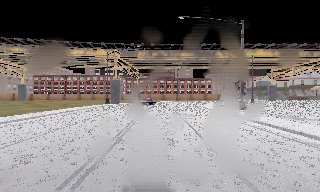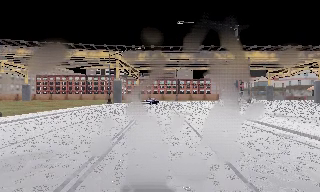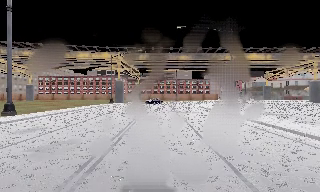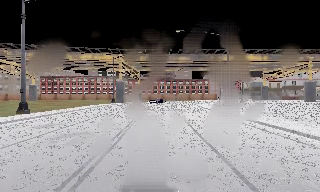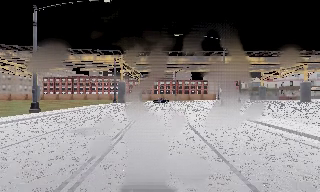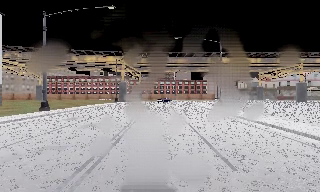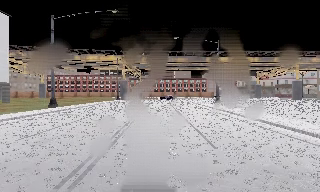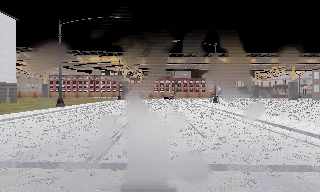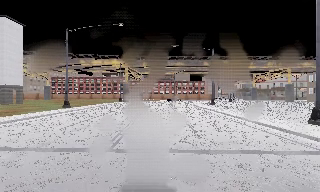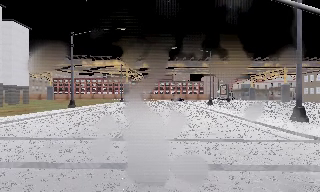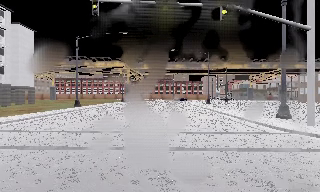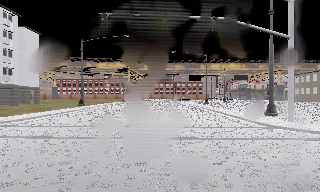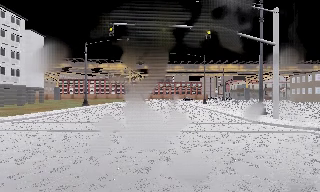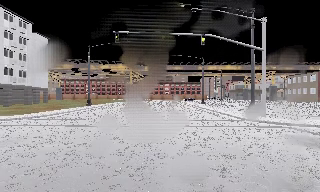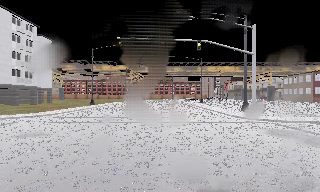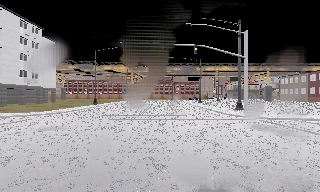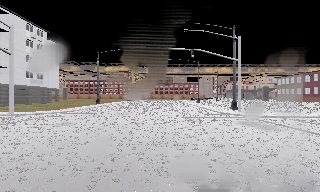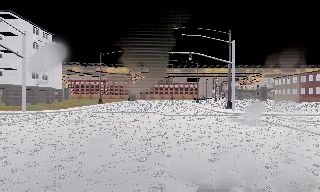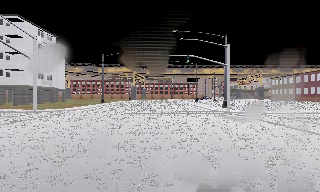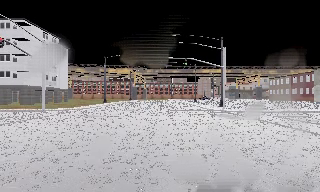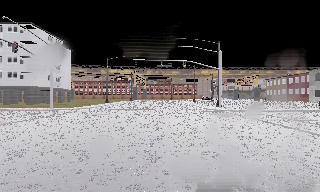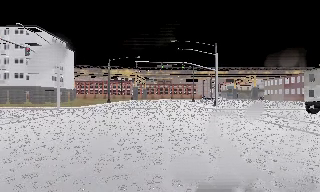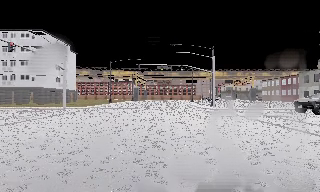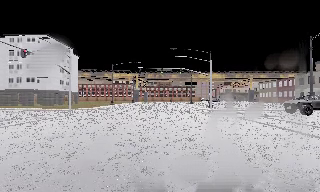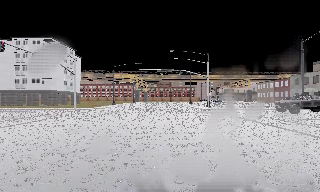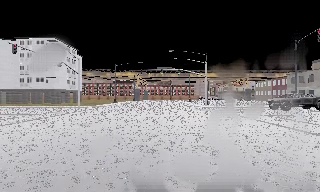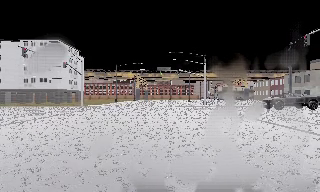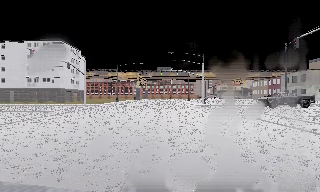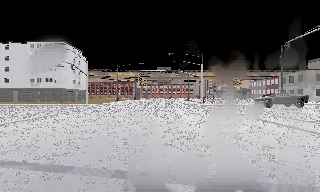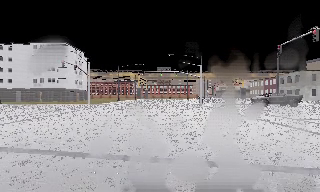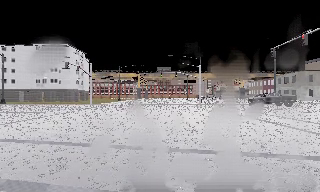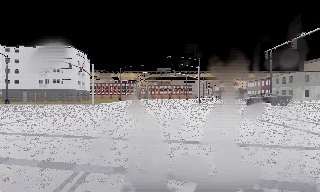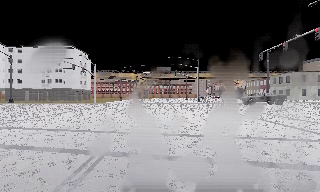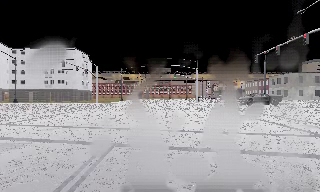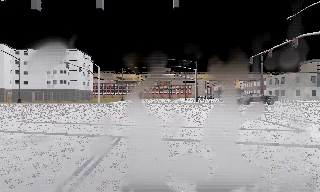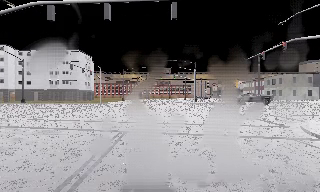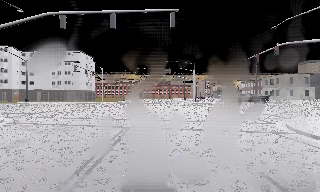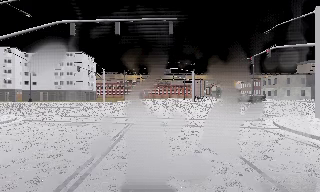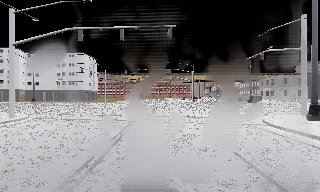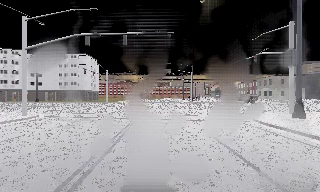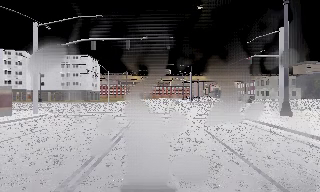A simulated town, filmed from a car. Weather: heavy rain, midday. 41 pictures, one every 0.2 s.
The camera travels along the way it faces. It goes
backward.
0.0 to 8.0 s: The camera travels backward, about 50 m, so what stands in front gets smaller.
The film runs backward here.
